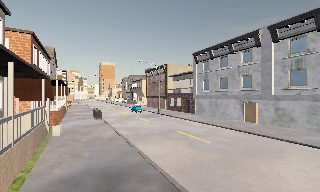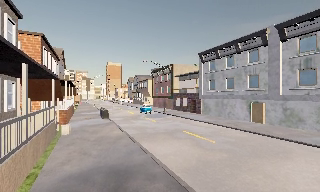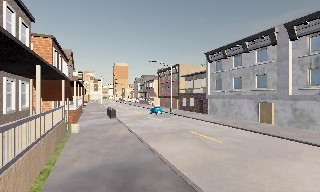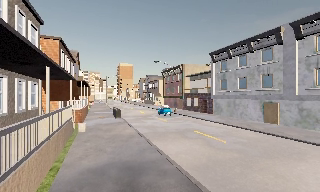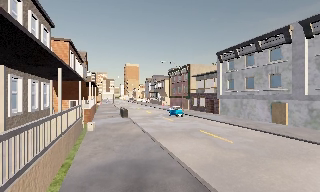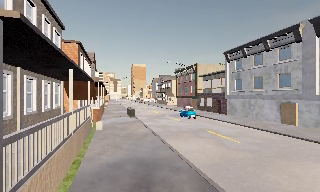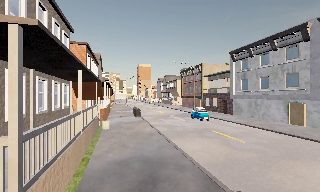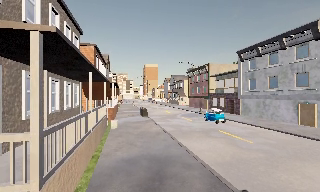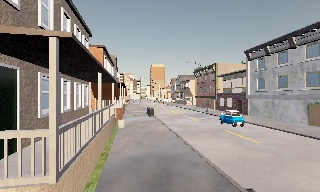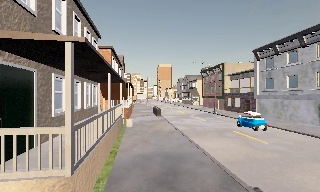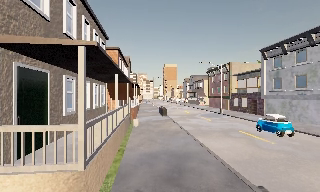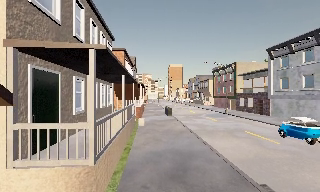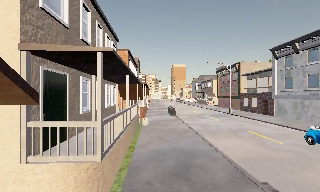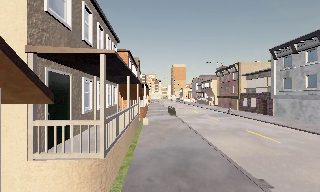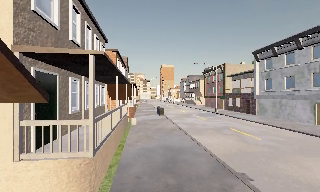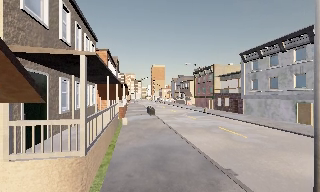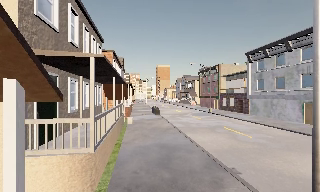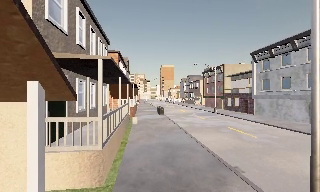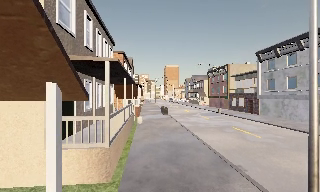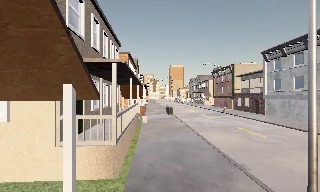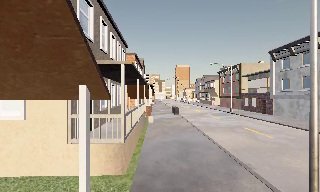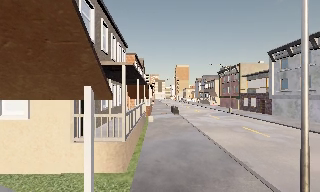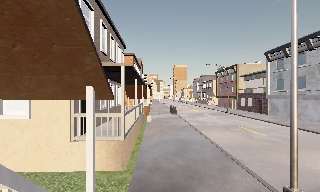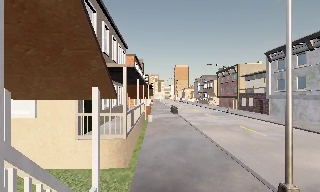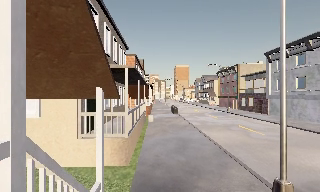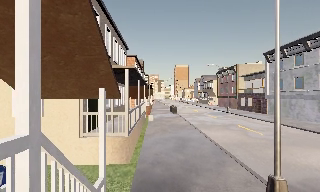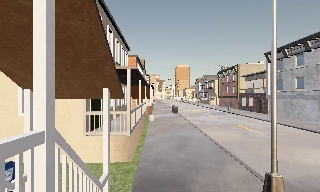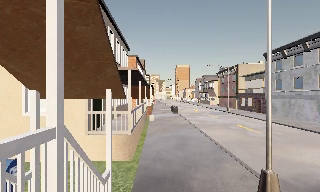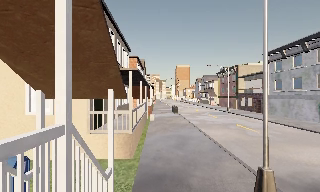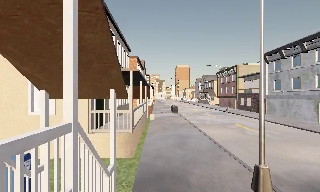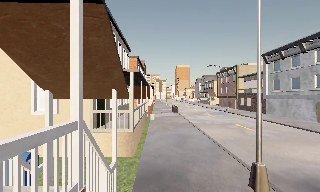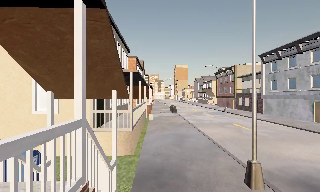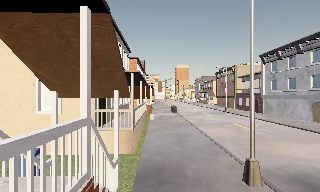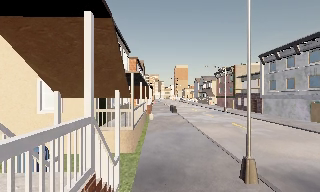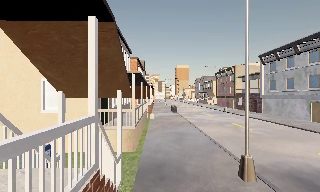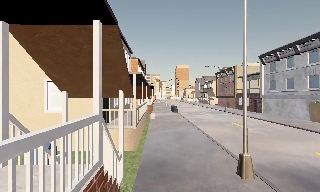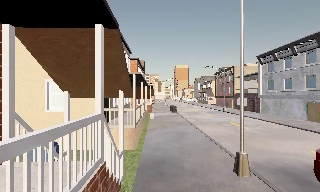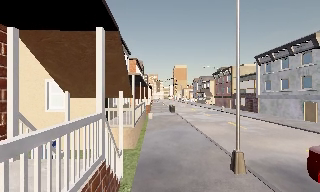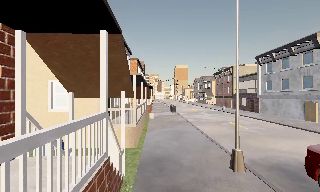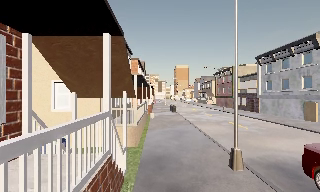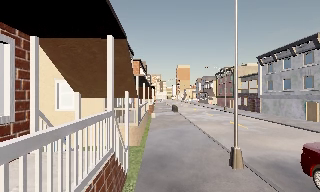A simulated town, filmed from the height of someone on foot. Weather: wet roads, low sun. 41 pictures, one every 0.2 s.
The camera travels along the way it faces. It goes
backward.
0.0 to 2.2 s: The scene slides to the right, as the camera pans about 25 degrees to its left. It travels backward, about 1.5 m, so what stands in front gets smaller.
2.2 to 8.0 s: The camera travels backward, about 4.5 m, so what stands in front gets smaller.
The film runs backward here.
